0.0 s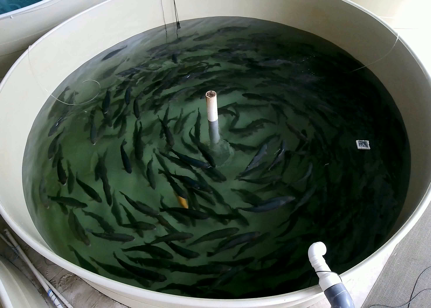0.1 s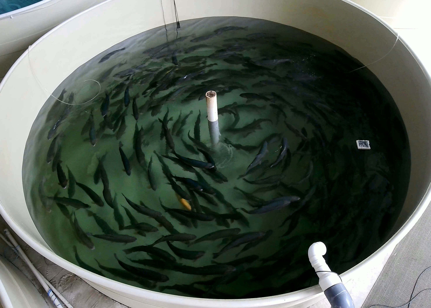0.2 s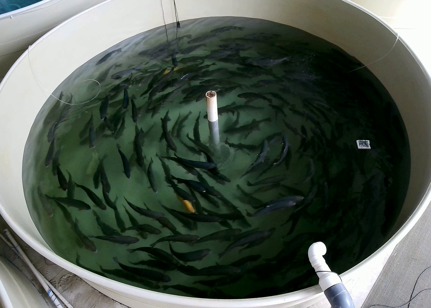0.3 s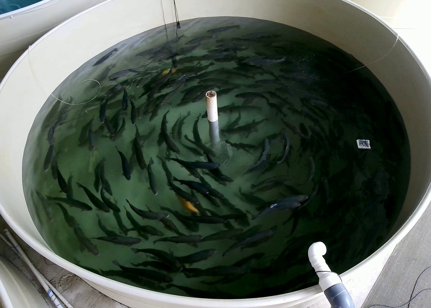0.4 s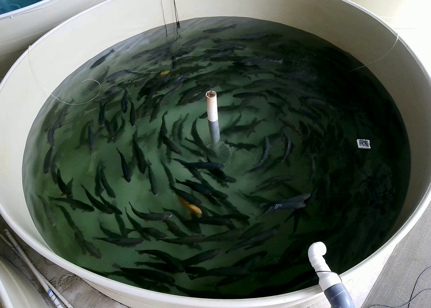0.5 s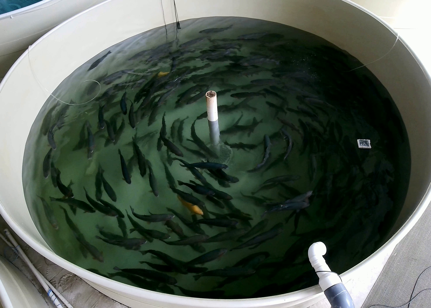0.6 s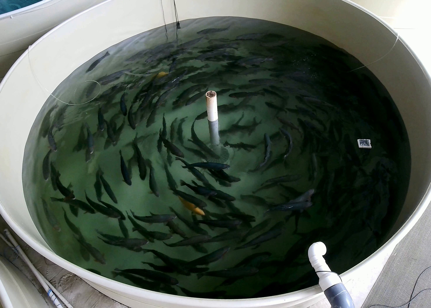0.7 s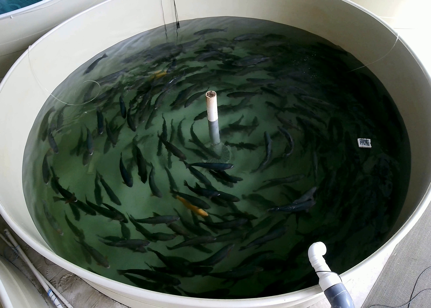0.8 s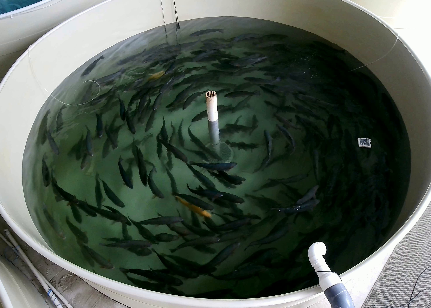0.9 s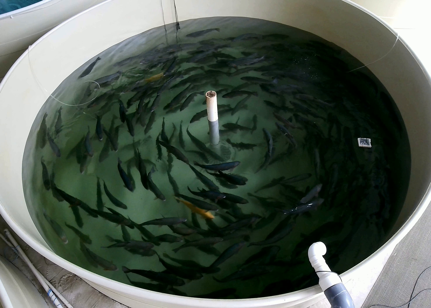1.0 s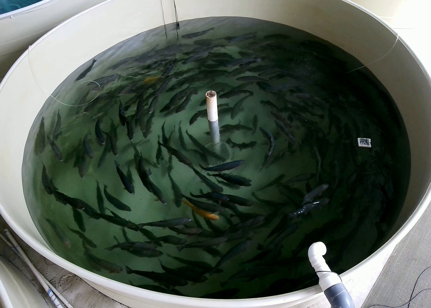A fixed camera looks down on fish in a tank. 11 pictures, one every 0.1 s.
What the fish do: Normal cruising.
